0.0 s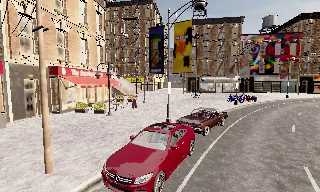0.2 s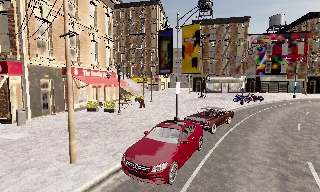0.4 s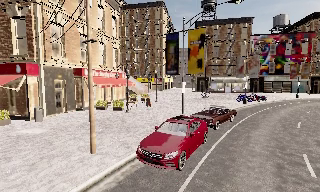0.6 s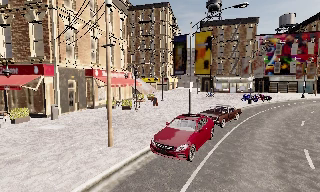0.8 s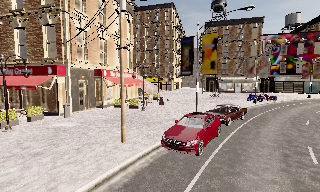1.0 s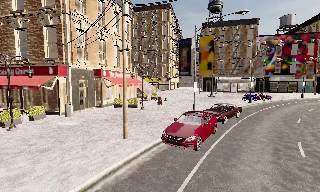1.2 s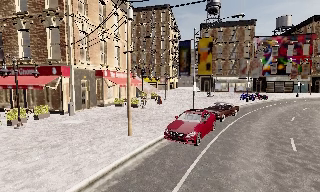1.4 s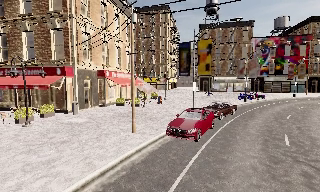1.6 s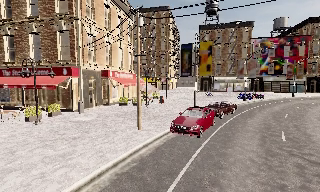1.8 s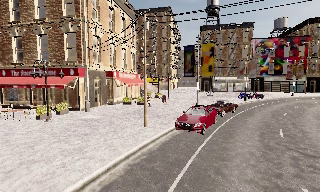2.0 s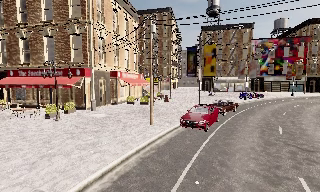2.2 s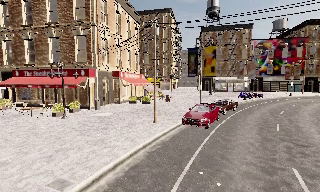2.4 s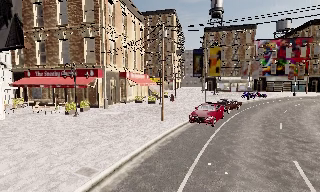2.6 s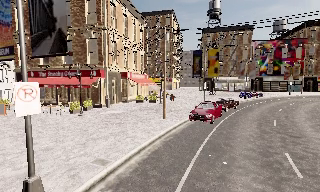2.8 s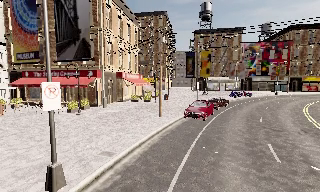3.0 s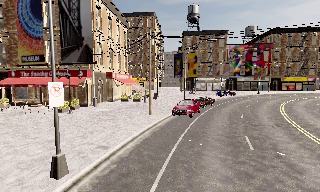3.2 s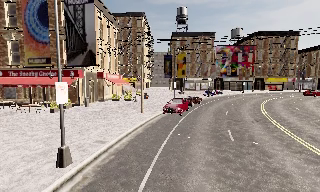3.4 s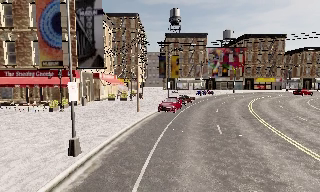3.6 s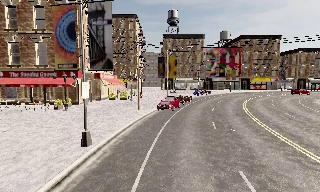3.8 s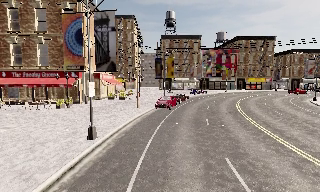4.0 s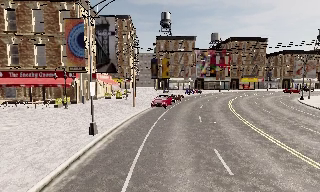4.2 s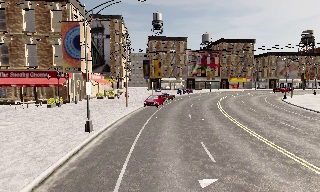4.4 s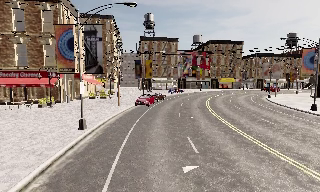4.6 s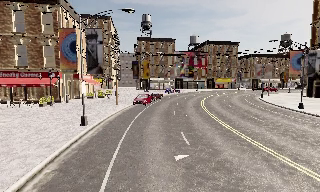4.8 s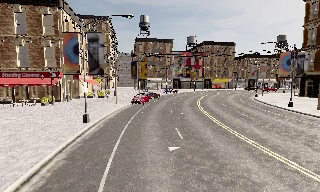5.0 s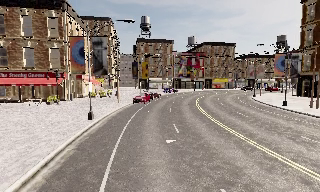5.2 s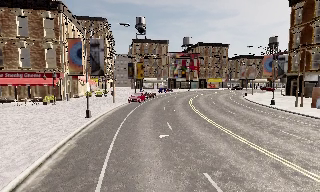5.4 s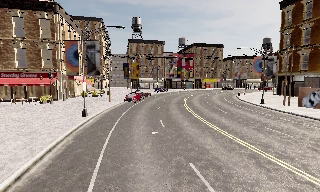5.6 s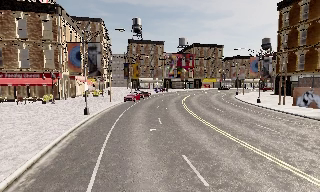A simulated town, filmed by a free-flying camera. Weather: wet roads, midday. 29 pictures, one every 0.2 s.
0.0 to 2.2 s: The camera travels backward and to its left, about 7 m, so what stands in front gets smaller.
2.2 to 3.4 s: The camera pans to its right, which is clockwise from overhead, by about 15 degrees. It travels backward, about 5 m, so what stands in front gets smaller.
3.4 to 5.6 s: The camera pans to its right, which is clockwise from overhead, by about 15 degrees. It travels backward, about 9 m, so what stands in front gets smaller.
The film runs forward here.
